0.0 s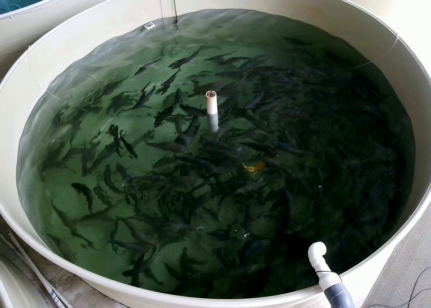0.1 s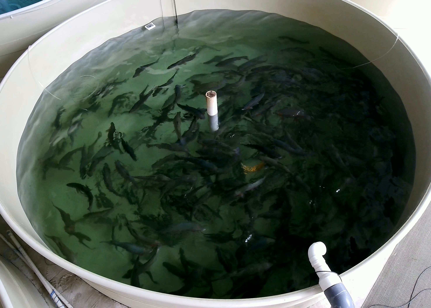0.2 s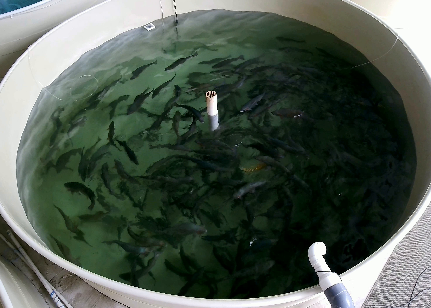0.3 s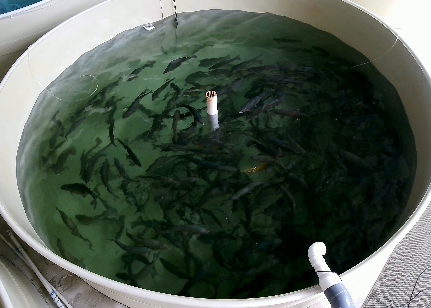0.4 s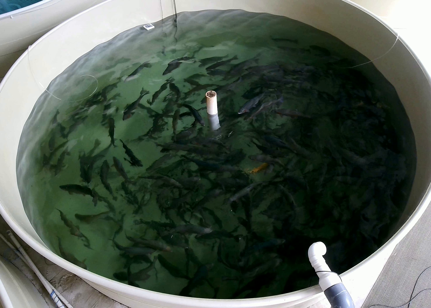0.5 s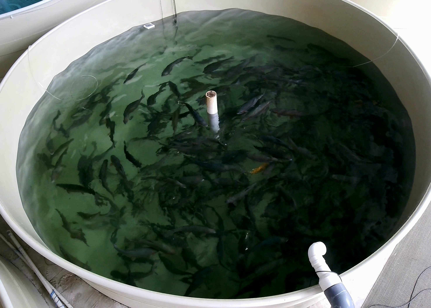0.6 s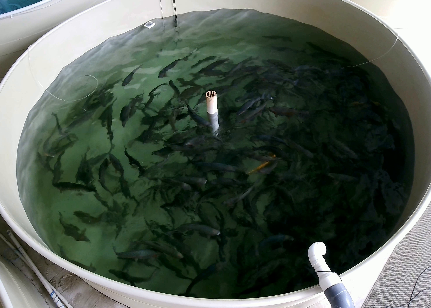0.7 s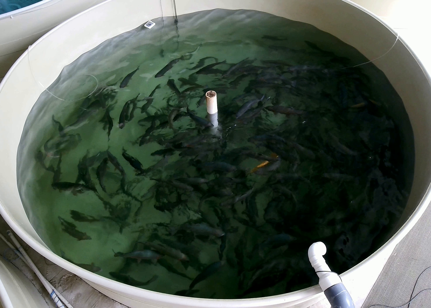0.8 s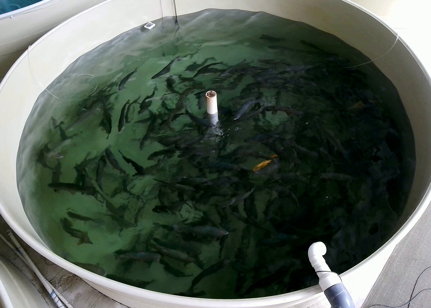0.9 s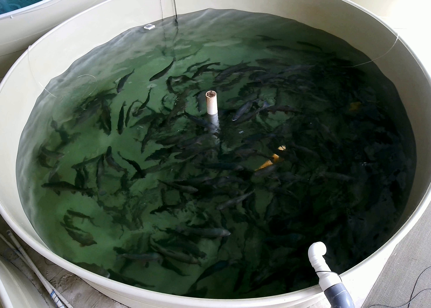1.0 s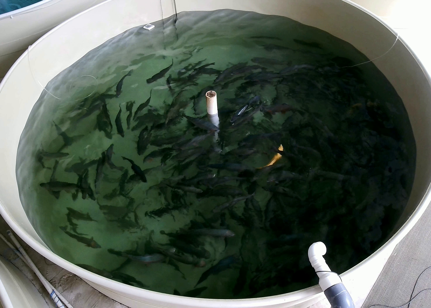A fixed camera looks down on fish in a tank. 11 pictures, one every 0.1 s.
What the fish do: Foraging.
